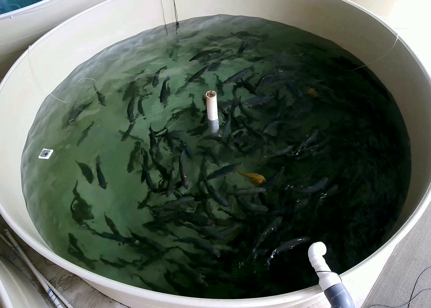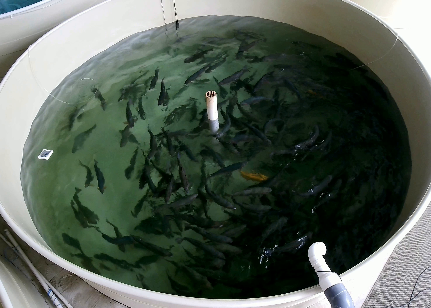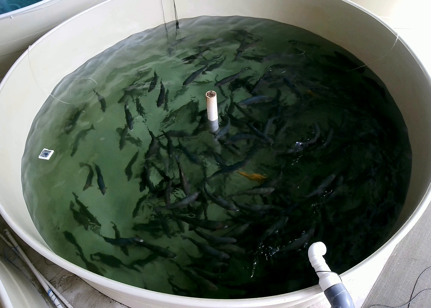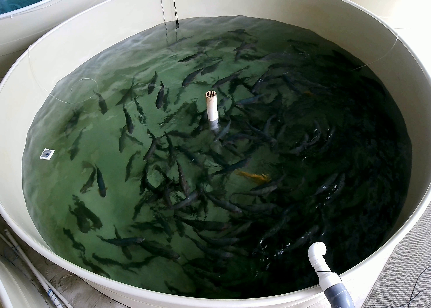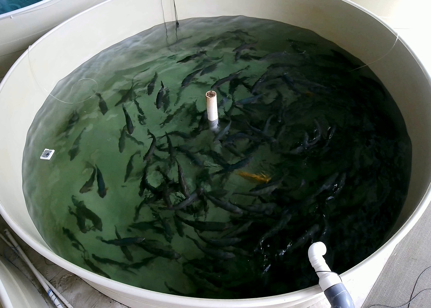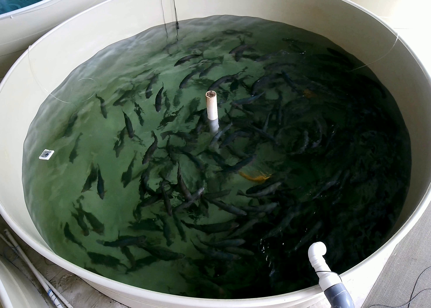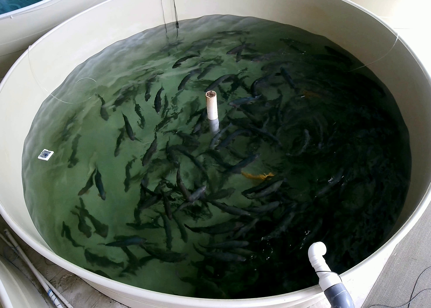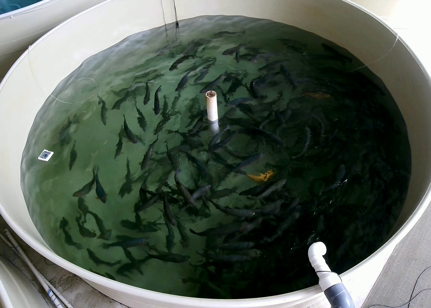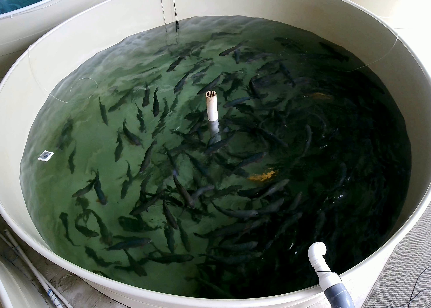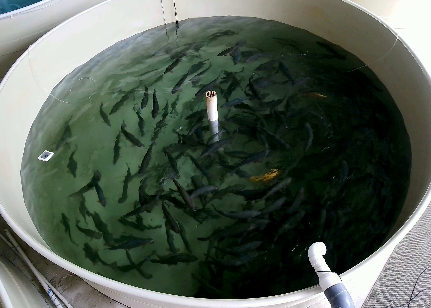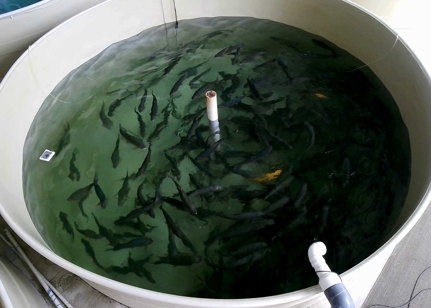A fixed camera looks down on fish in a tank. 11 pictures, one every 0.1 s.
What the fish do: Foraging.
